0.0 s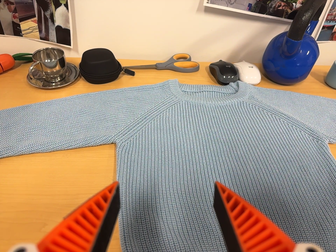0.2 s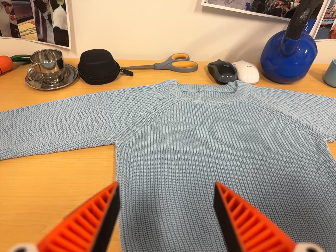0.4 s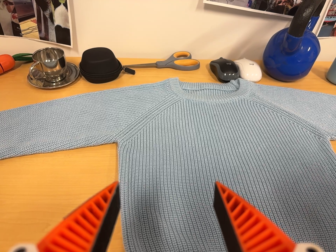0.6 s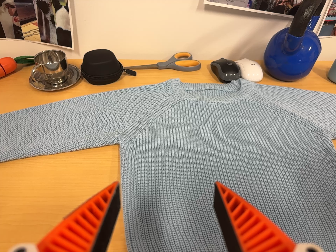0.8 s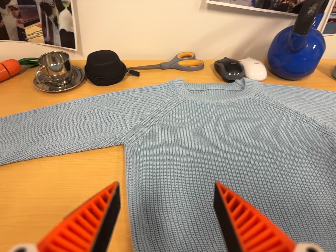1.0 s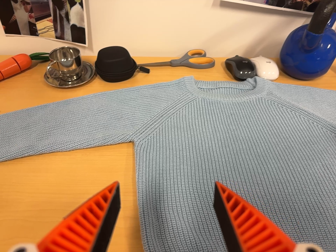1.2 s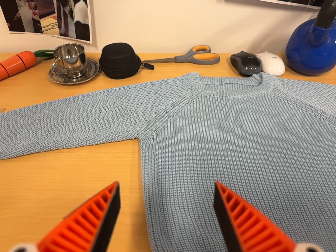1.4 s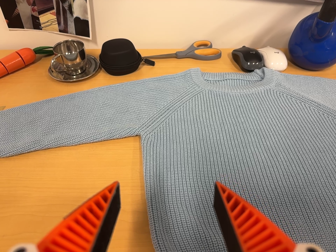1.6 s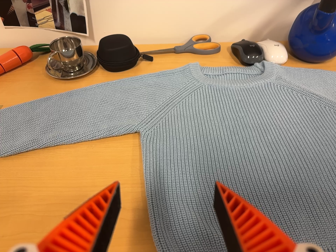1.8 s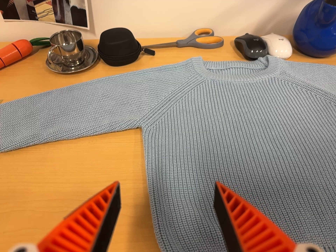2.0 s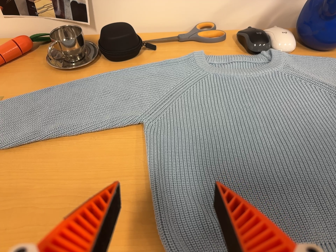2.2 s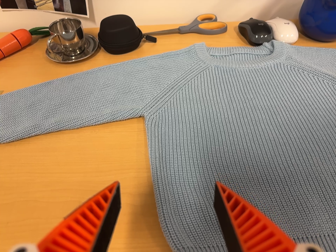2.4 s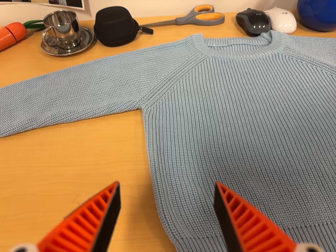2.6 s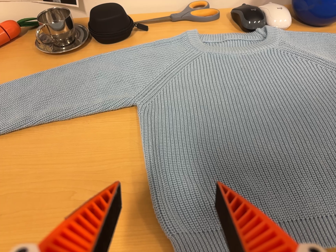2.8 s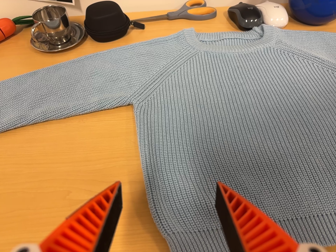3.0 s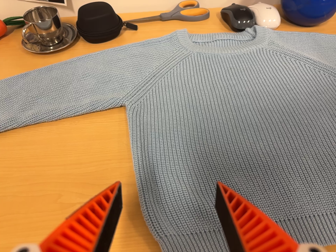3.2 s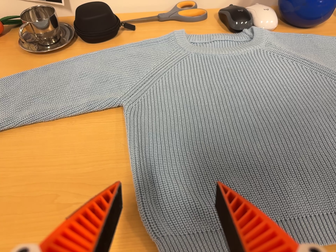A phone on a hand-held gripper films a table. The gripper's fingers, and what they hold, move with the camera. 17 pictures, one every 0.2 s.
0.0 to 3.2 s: The camera's aim tips toward the bottom of its view by about 10 degrees, and the scene shifts upward.
The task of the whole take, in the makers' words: right arm across.
The film runs forward here.
